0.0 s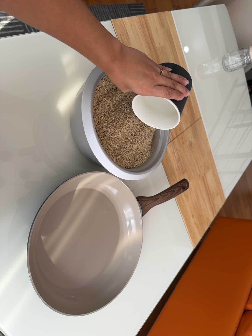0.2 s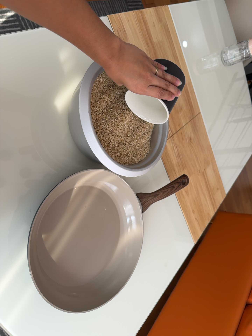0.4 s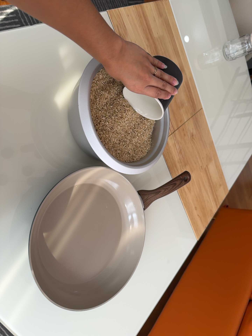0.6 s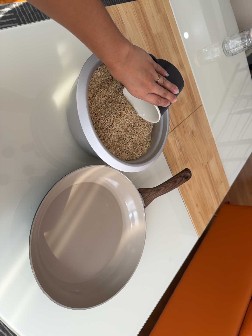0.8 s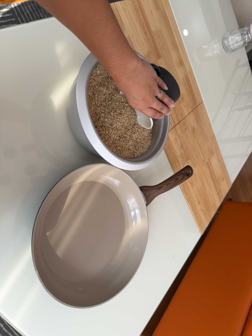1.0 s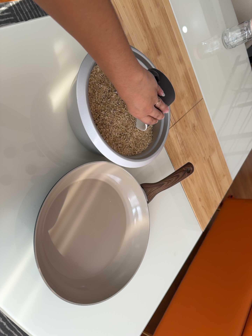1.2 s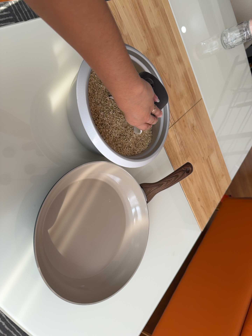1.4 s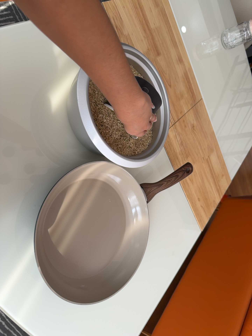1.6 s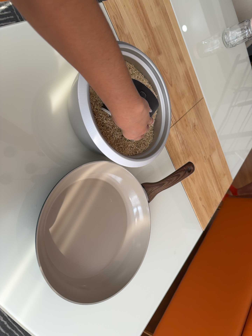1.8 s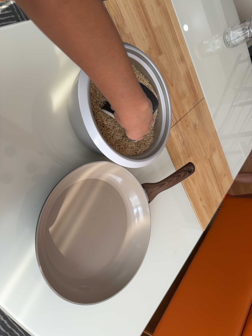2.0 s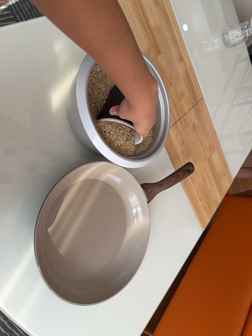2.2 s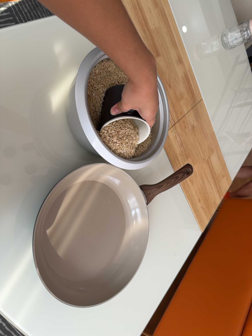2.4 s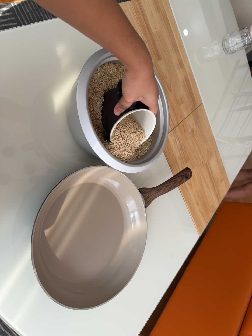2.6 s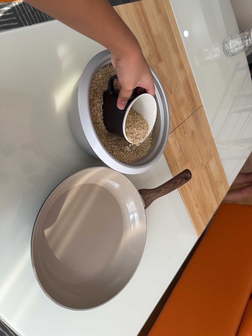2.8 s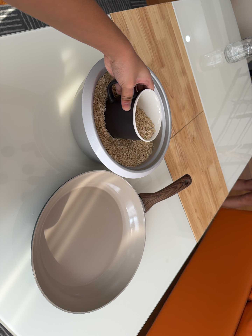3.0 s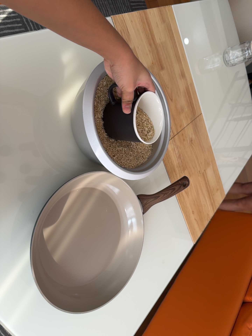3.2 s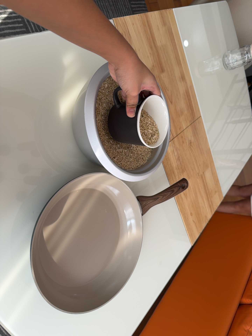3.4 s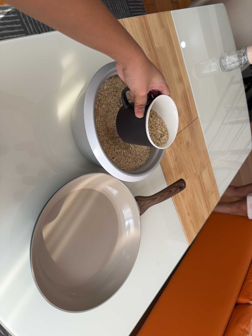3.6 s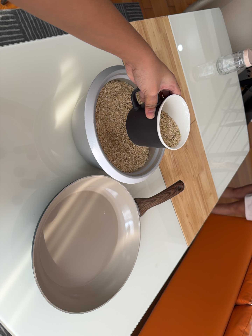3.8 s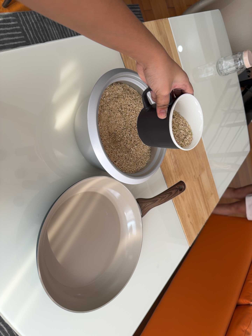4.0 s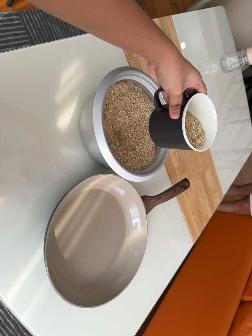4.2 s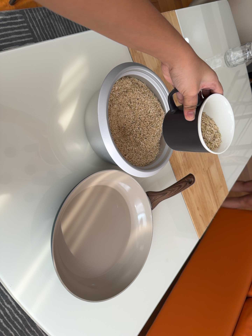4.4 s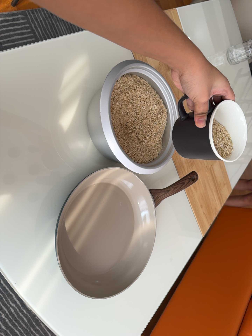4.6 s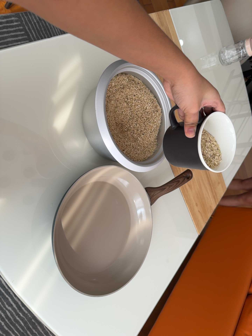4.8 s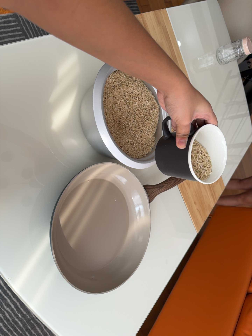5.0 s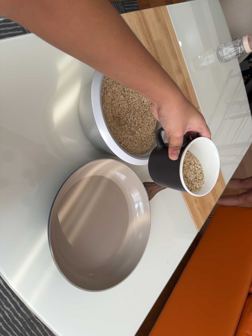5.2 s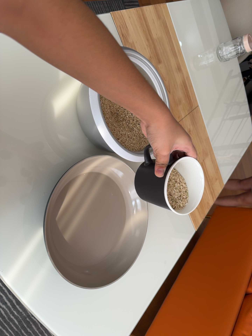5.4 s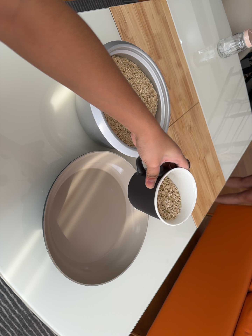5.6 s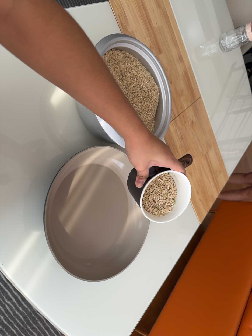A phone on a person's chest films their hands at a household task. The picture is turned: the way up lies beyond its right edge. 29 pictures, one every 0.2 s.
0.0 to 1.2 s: The camera shifts only a little, or ends up much as it began.
1.2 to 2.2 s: The camera keeps its place and its aim.
2.2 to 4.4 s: The camera shifts only a little, or ends up much as it began.
4.4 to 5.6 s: The camera travels toward the bottom of its view, about 6 cm, so close, fixed things drift upward.
The film runs forward here.
